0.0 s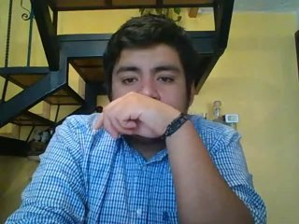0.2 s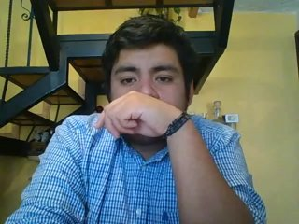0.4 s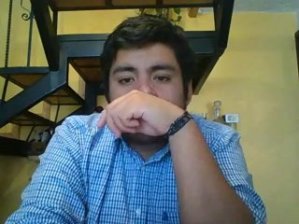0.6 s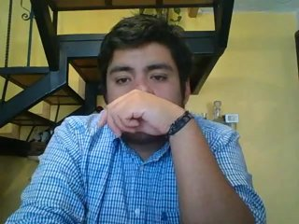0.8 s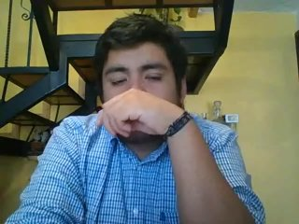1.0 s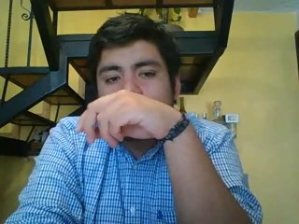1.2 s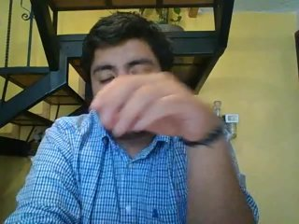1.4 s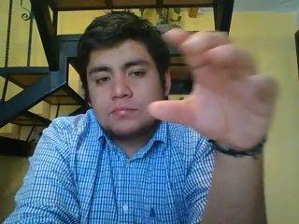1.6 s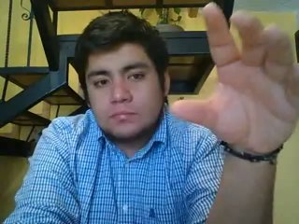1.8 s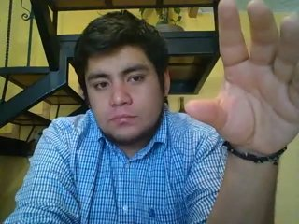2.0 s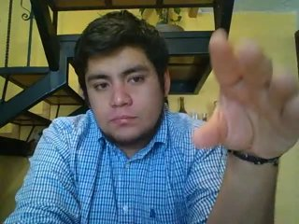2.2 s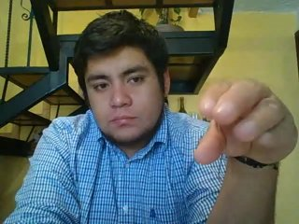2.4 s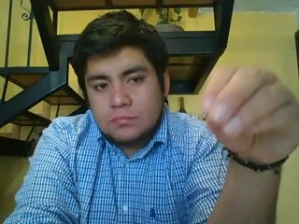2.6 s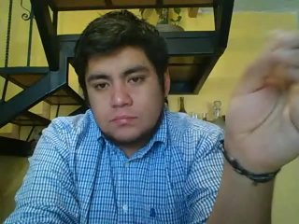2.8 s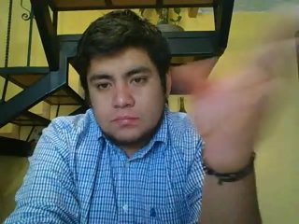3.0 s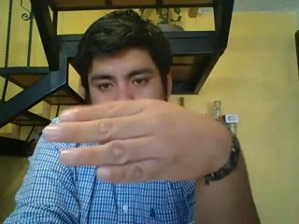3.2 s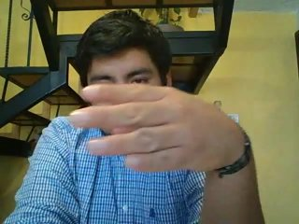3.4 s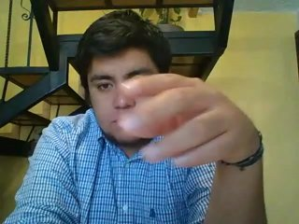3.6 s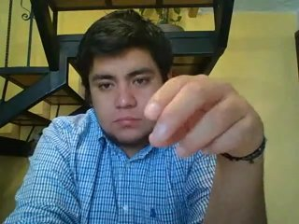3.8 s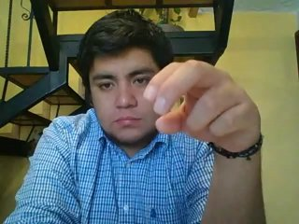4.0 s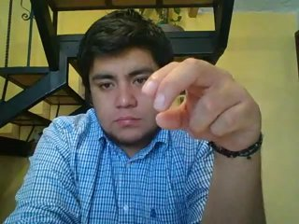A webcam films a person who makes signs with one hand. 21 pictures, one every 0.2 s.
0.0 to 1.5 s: Non-gesture.
1.6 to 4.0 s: On the screen the hand sweeps to the left. The name of the sign: Throw right.
